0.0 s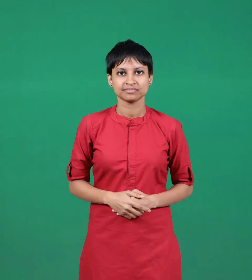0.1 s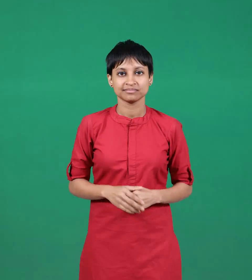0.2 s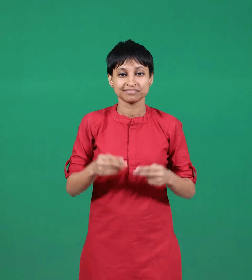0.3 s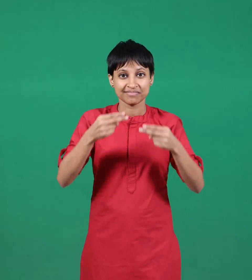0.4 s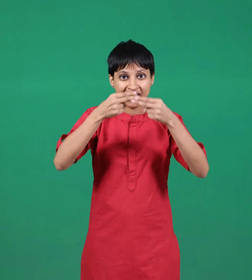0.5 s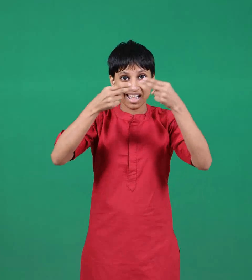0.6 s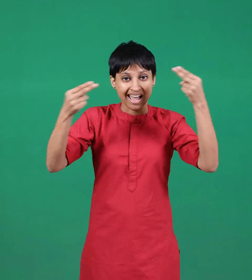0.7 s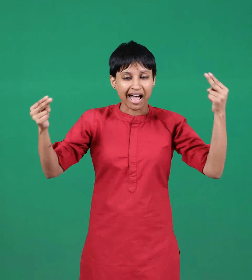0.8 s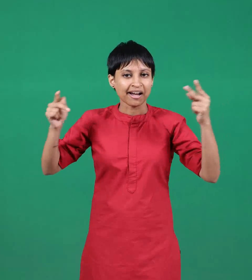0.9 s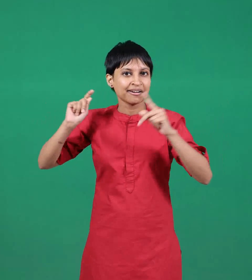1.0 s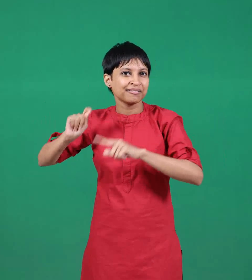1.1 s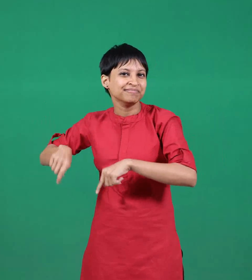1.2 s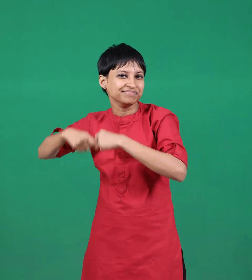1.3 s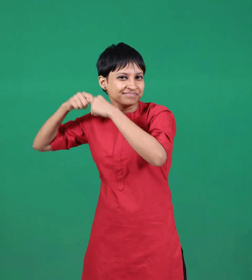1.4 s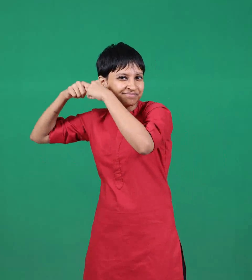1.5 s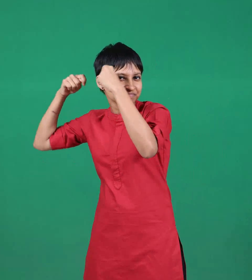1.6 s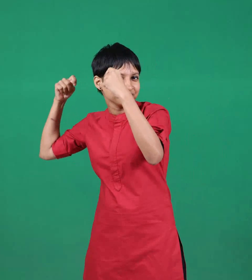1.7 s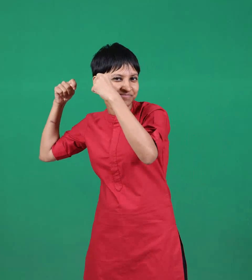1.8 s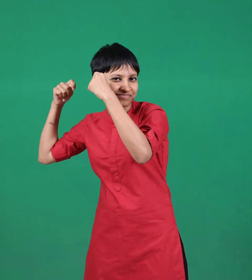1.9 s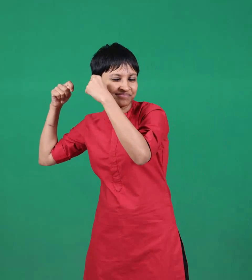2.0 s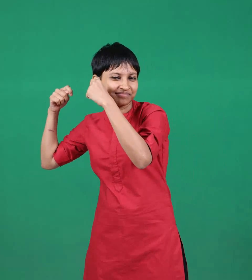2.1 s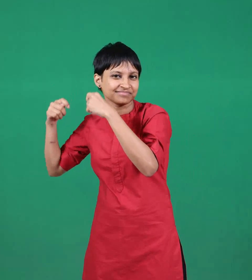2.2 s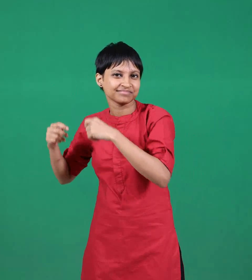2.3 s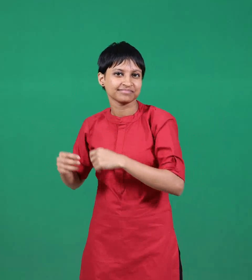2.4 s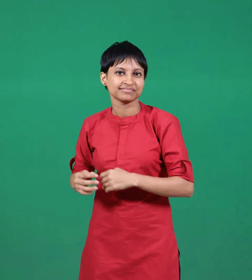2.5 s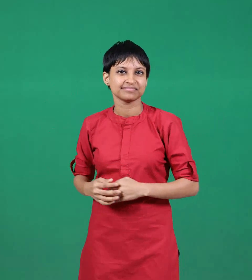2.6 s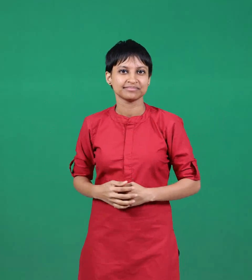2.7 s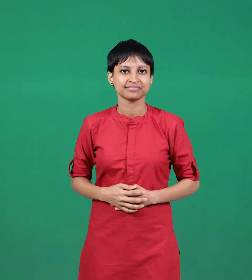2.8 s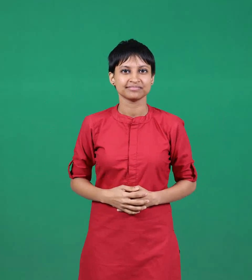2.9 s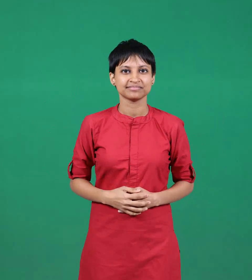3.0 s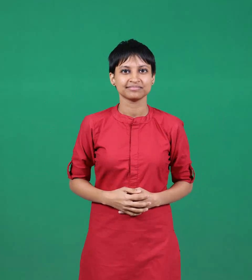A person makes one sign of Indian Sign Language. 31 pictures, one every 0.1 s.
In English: ribbon
